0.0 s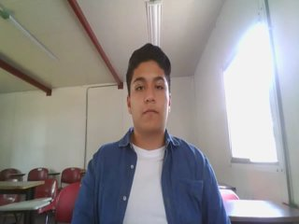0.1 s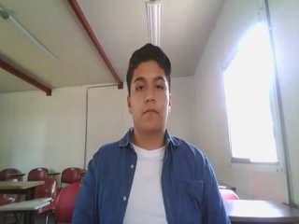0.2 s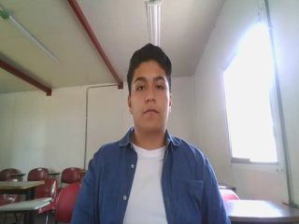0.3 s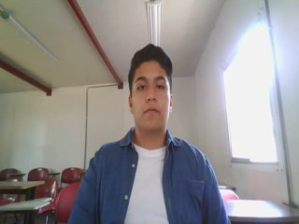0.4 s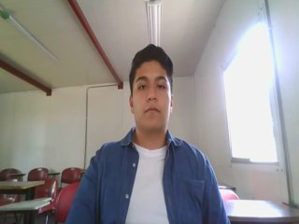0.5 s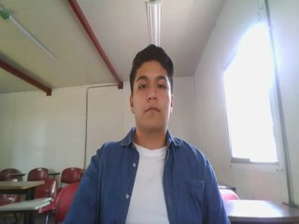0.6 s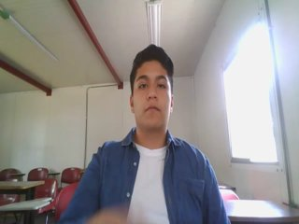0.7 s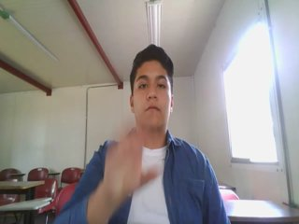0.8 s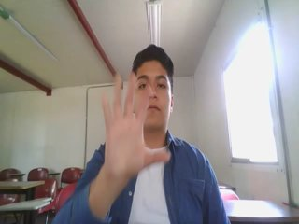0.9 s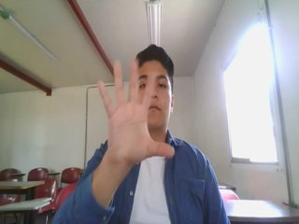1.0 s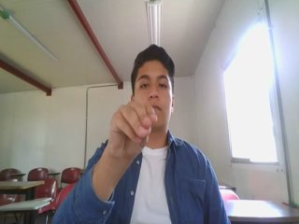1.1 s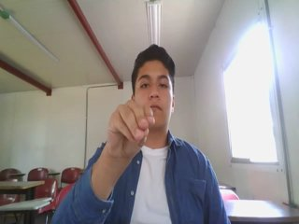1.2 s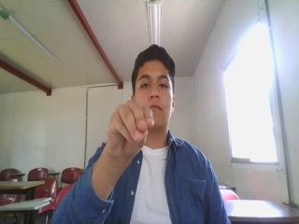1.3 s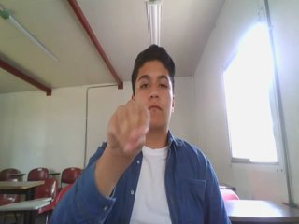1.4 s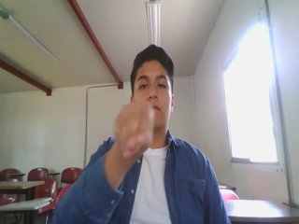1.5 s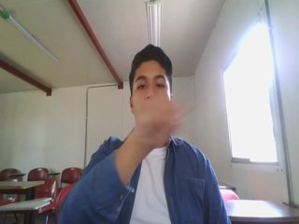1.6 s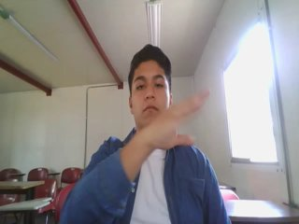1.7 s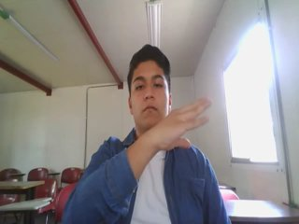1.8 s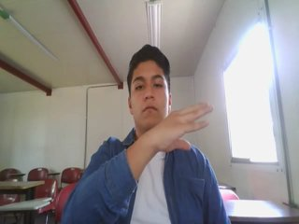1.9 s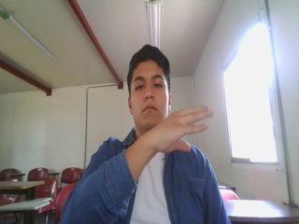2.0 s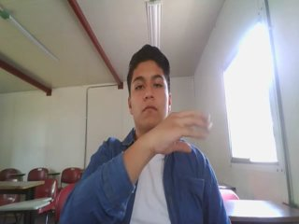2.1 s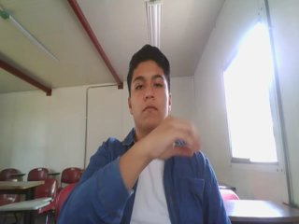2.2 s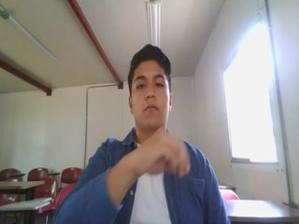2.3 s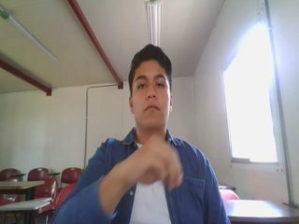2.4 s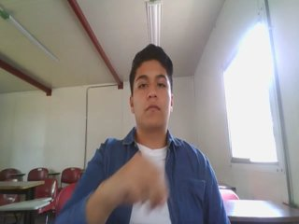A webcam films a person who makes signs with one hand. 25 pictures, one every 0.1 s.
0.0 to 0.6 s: Non-gesture.
0.7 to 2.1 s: On the screen the hand sweeps to the right. The name of the sign: Throw left.
